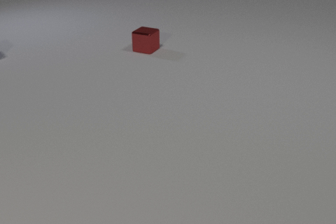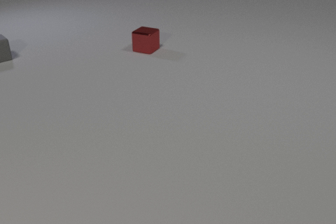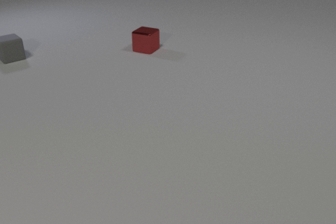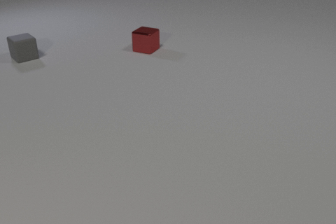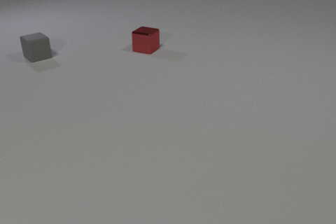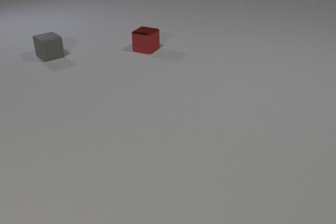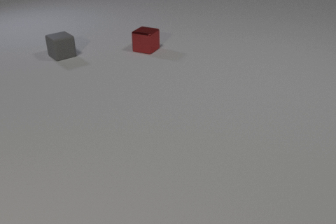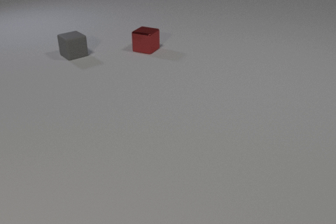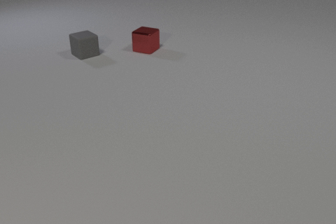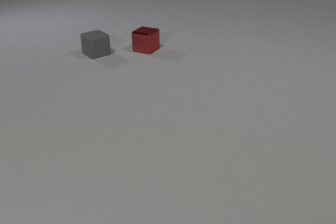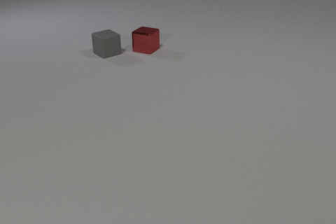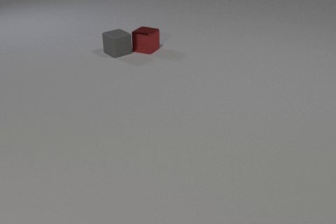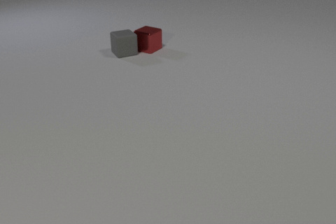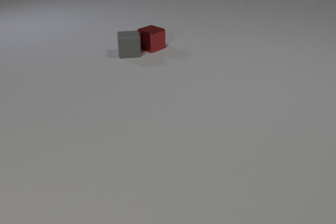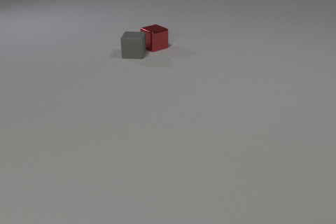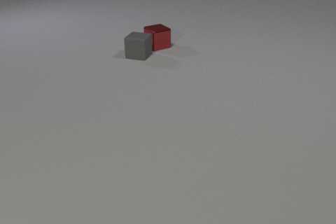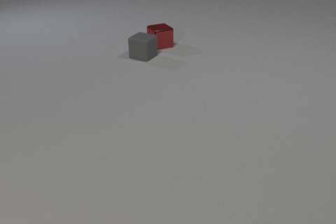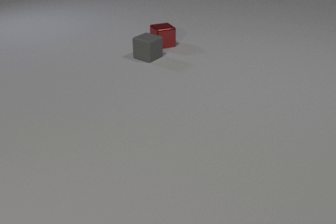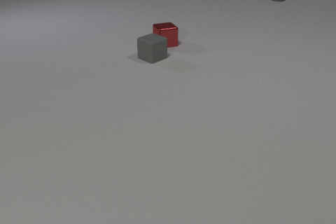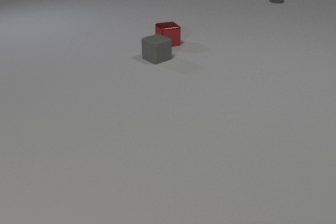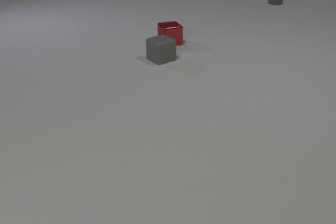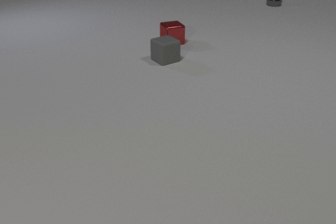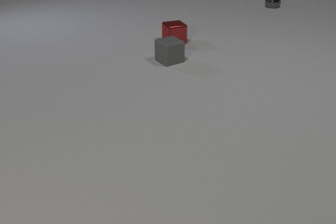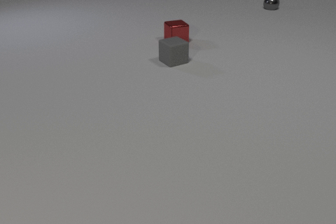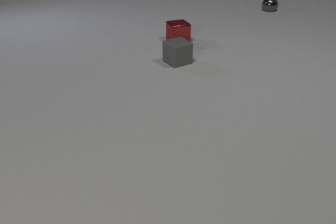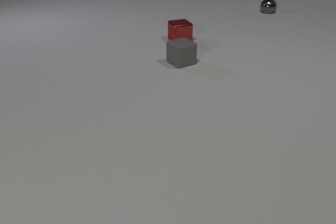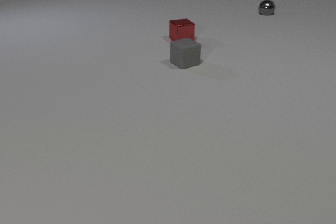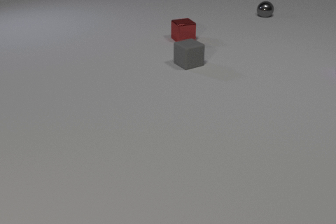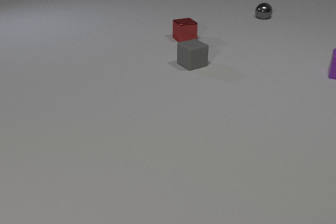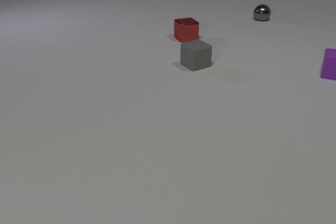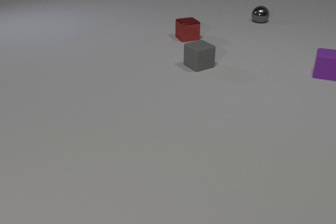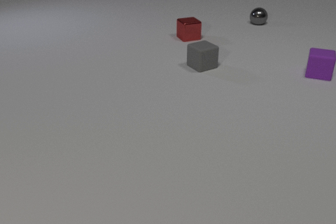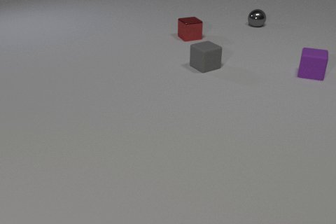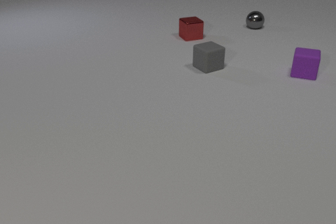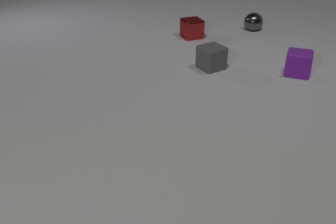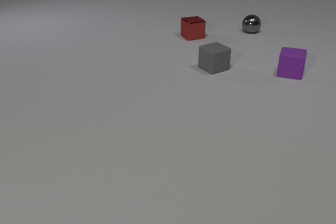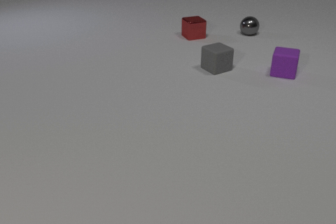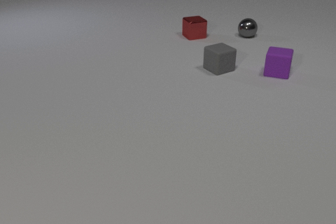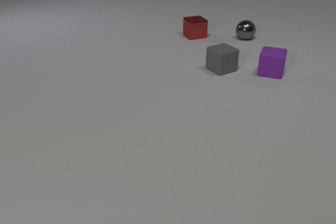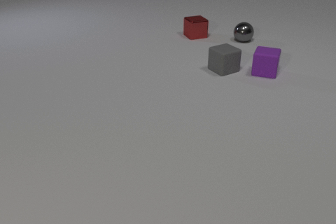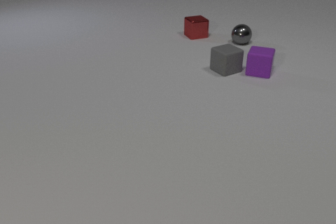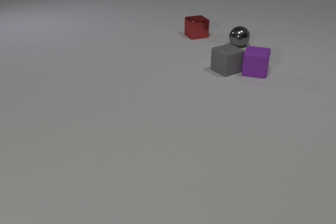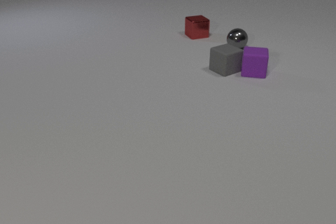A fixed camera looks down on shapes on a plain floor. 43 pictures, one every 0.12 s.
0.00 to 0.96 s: The gray rubber cube comes in at the left edge, slides to the right.
0.96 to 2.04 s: The gray rubber cube slides to the right, spins clockwise seen from above by about 75 degrees, its near face sliding to the left. The red metal cube slides to the right and away from the camera, spins clockwise seen from above by about 45 degrees, its near face sliding to the left. The gray metal sphere comes in at the top edge, rolls toward the camera. The gray rubber cube and the red metal cube collide.
2.04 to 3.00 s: The gray rubber cube slides to the right and toward the camera, spins so that its near face slides to the left, clockwise seen from above. The red metal cube slides to the right and away from the camera. The gray metal sphere rolls toward the camera.
3.00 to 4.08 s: The gray rubber cube slides to the right. The red metal cube slides to the right and away from the camera. The purple rubber cube comes in at the right edge, slides to the left. The gray metal sphere rolls toward the camera.
4.08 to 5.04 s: The gray rubber cube slides to the right. The red metal cube slides to the right and away from the camera. The purple rubber cube slides to the left. The gray metal sphere rolls toward the camera. The gray rubber cube and the purple rubber cube collide.
What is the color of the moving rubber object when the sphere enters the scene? gray.
How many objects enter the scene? 3.
What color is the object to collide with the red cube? gray.
